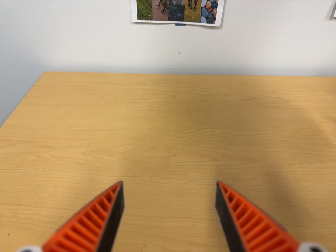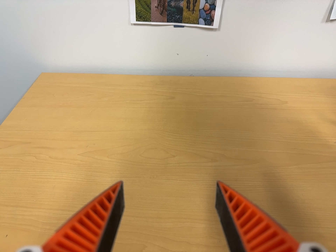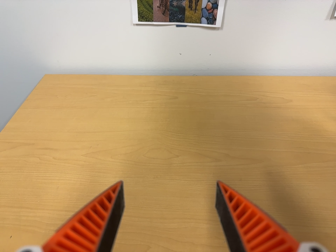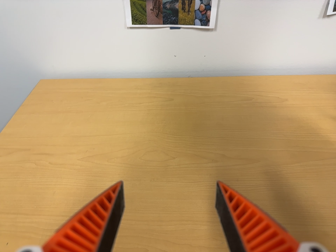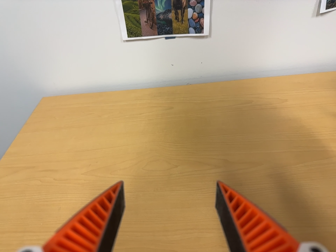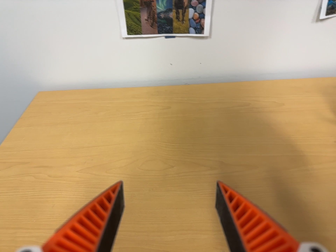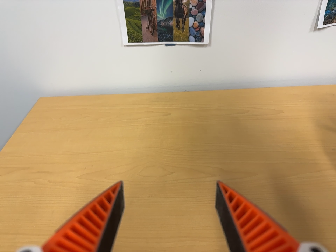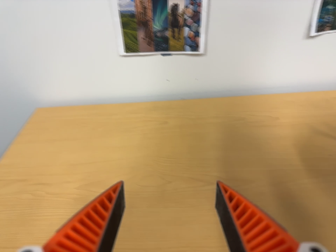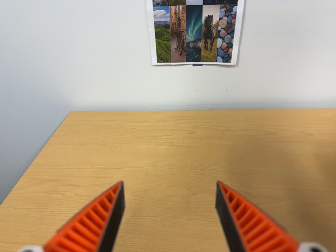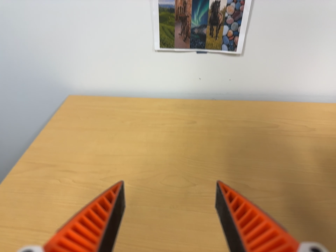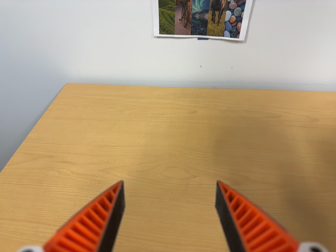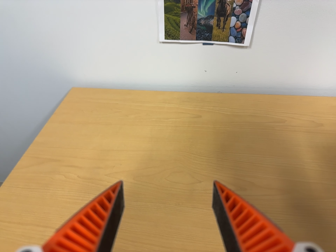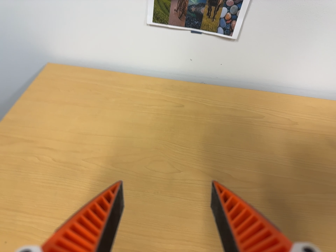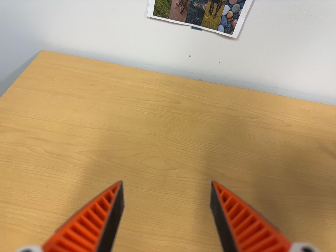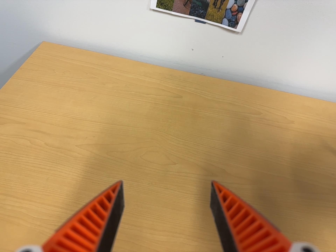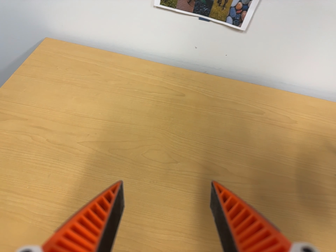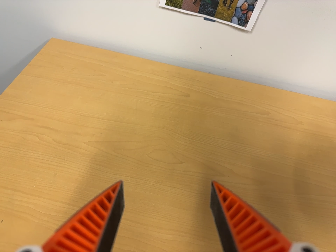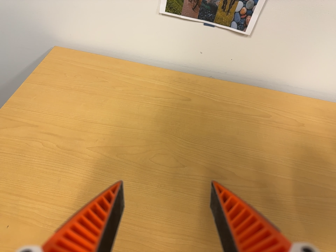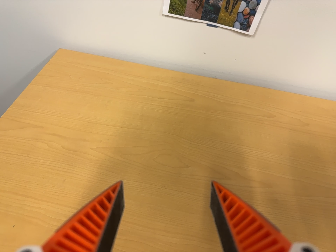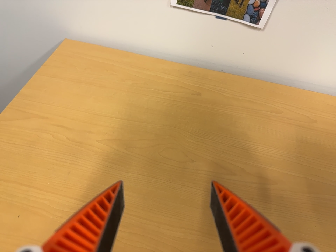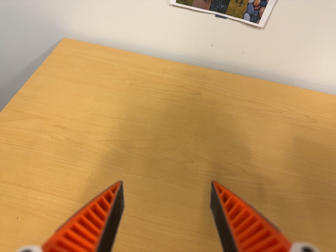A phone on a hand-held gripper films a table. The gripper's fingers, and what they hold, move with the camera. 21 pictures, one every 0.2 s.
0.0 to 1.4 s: The camera shifts only a little, or ends up much as it began.
1.4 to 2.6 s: The camera travels to its left and toward the top of its view, about 7 cm. Its aim tips toward the bottom of its view by about 10 degrees. It rolls about its line of sight by about 15 degrees, and the scene rotates clockwise.
2.6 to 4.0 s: The camera shifts only a little, or ends up much as it began.
The film runs backward here.
